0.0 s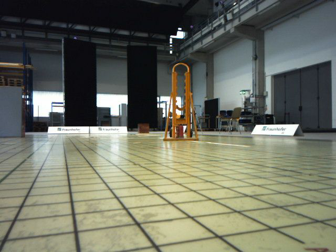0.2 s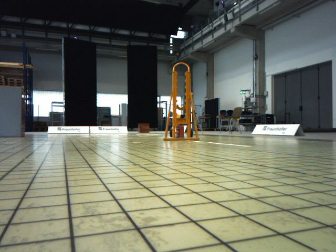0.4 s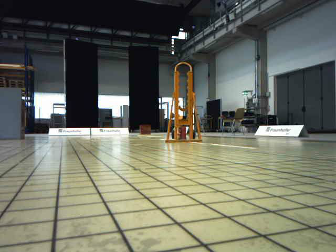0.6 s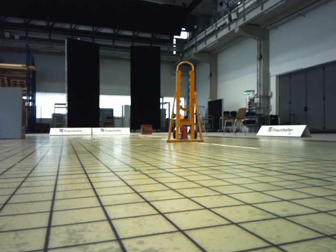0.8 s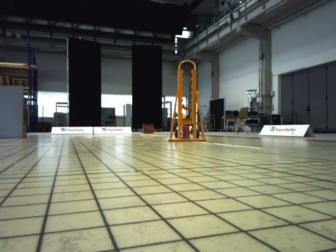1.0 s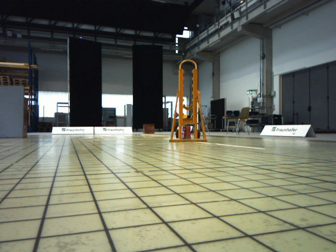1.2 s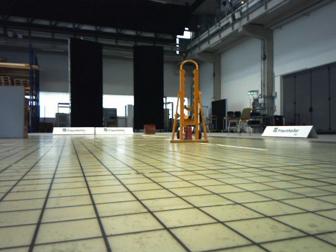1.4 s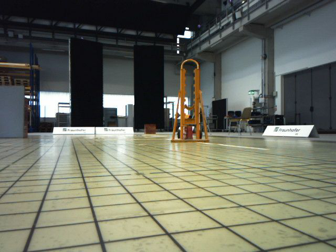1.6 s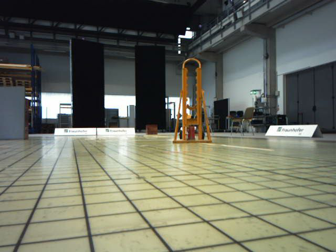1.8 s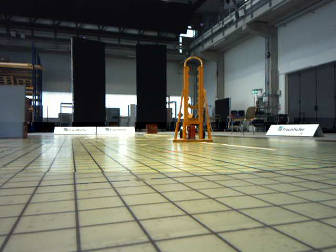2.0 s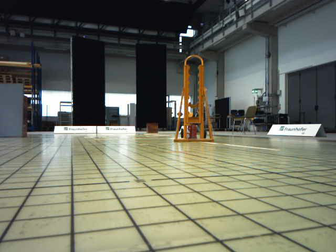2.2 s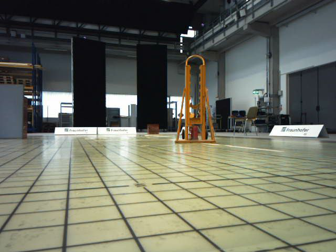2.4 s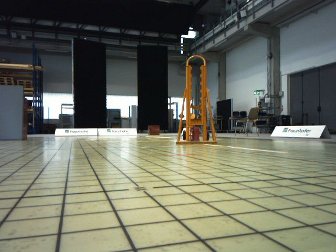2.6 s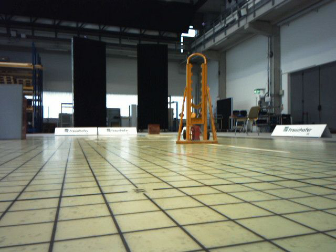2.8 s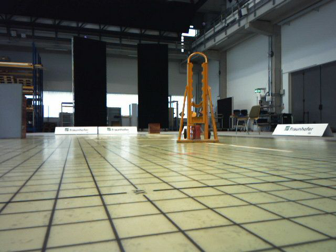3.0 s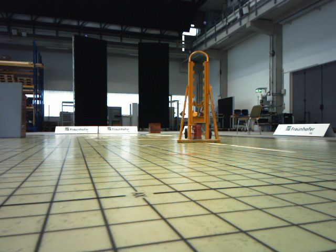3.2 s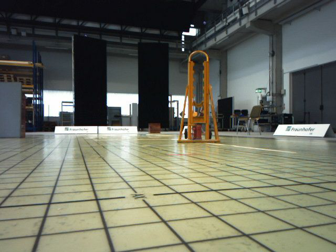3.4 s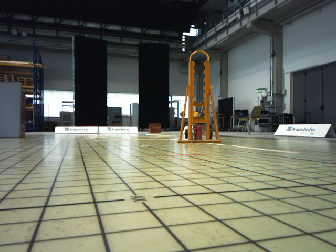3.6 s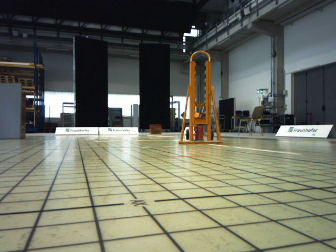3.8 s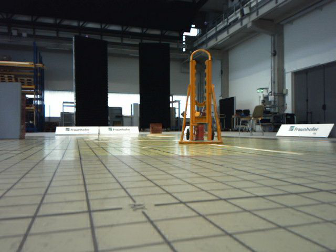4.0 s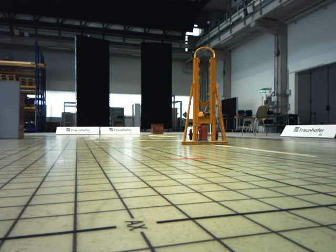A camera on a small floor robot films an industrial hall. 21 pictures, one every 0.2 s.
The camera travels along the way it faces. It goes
forward.
0.0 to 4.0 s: The camera travels forward, about 0.8 m, so what stands in front looms larger.
The film runs forward here.
